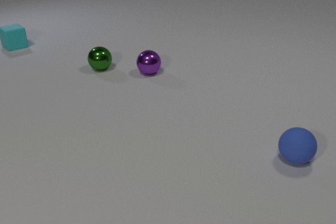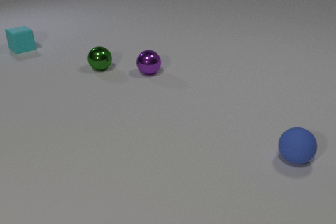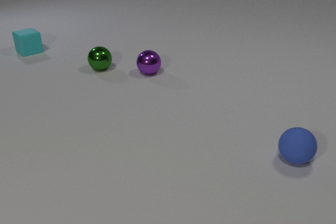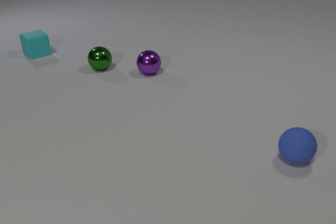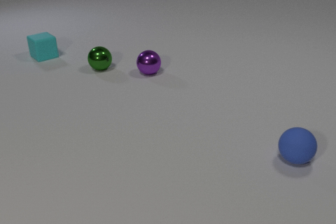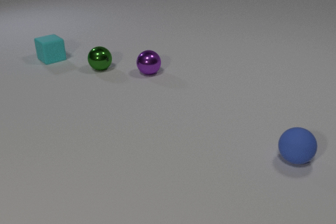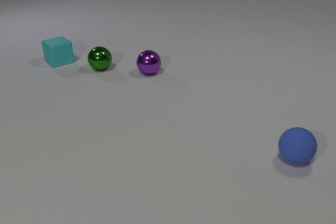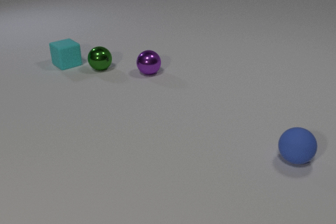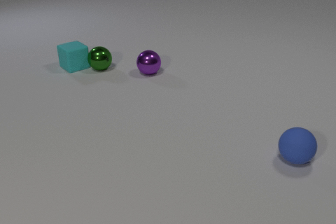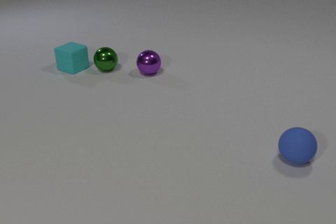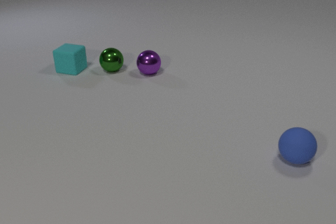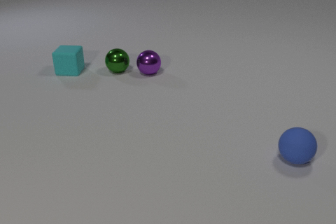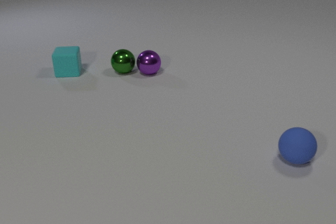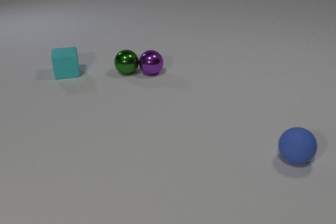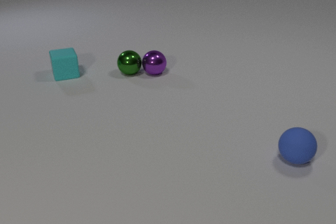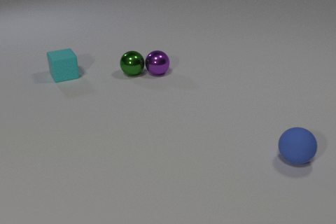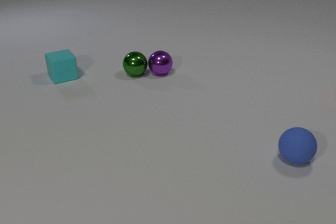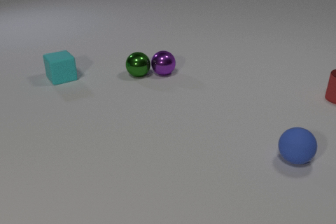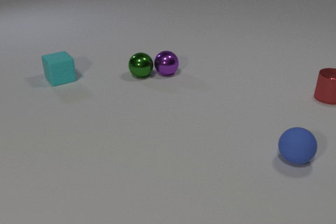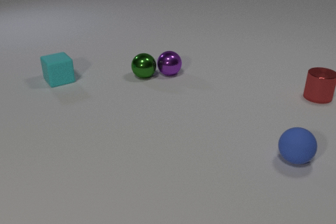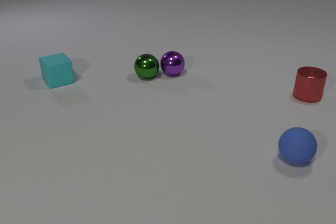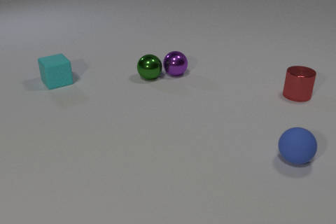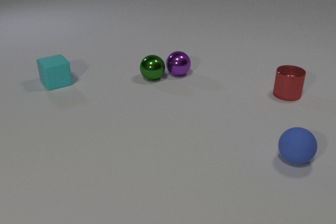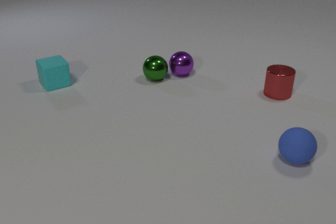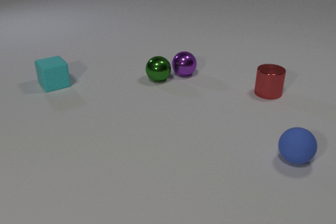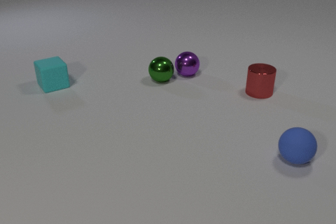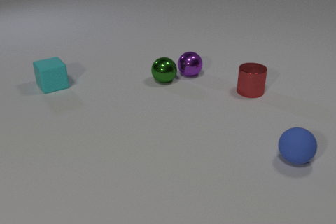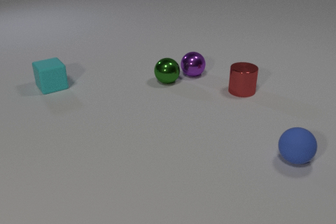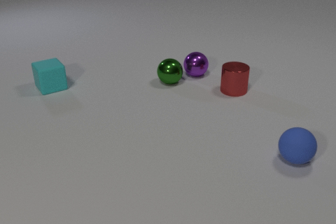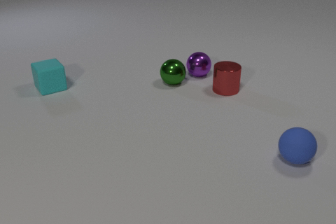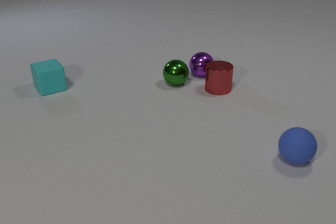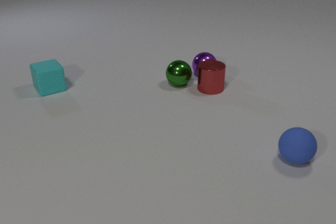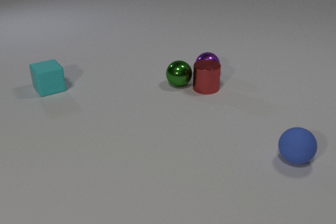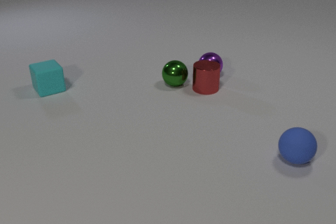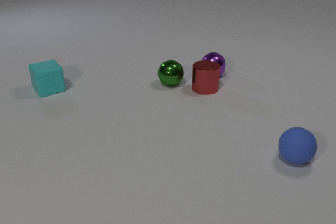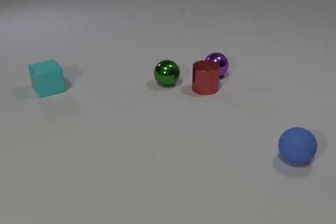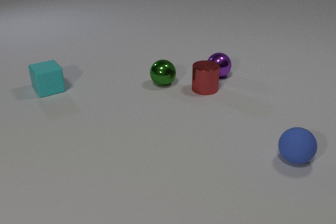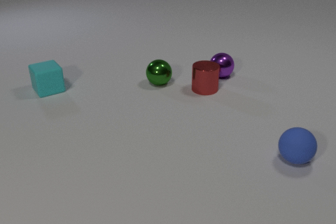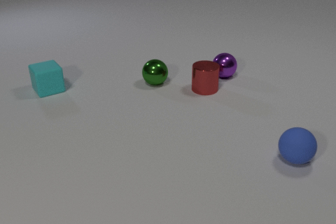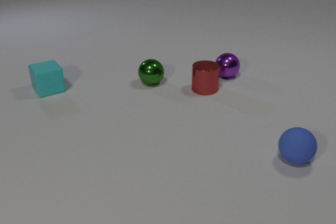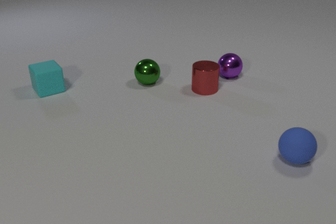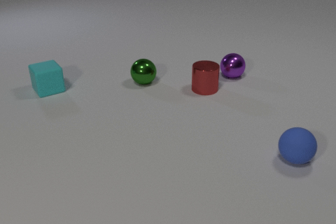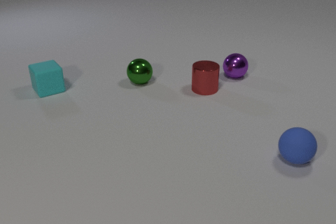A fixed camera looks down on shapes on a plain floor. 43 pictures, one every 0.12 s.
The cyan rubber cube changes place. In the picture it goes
toward the camera.
The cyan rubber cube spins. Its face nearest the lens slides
to the right.
0.00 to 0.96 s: The cyan rubber cube slides toward the camera and to the right. The cyan rubber cube and the green metal sphere collide.
0.96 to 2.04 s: The cyan rubber cube slides toward the camera and to the left, spins counterclockwise seen from above by about 75 degrees, its near face sliding to the right. The green metal sphere rolls to the right and toward the camera. The purple metal sphere rolls to the right. The red metal cylinder comes in at the right edge, slides to the left. The green metal sphere and the purple metal sphere collide.
2.04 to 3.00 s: The cyan rubber cube slides toward the camera and to the left. The green metal sphere rolls to the right and toward the camera. The purple metal sphere rolls to the right. The red metal cylinder slides to the left.
3.00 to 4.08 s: The cyan rubber cube slides toward the camera. The green metal sphere rolls to the right and toward the camera. The purple metal sphere rolls to the right. The red metal cylinder slides to the left. The green metal sphere and the red metal cylinder collide.
4.08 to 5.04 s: The green metal sphere rolls to the left. The purple metal sphere rolls to the right.
How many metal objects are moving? 3.
How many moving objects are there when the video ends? 2.
What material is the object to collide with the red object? metal.
